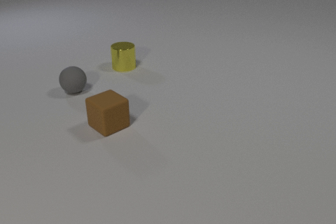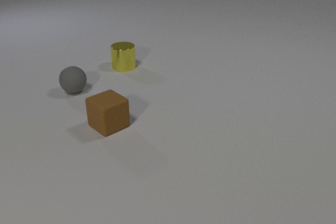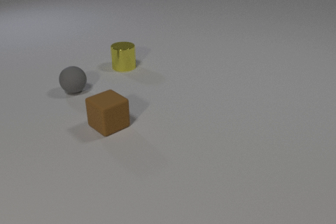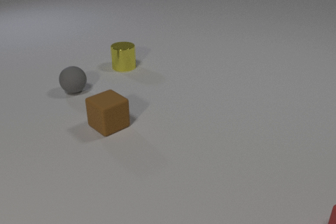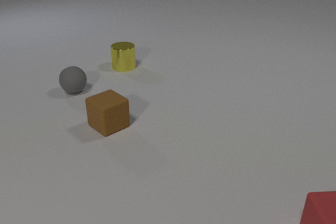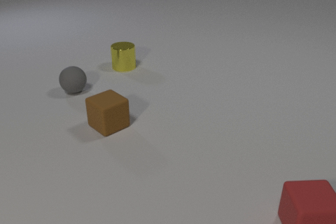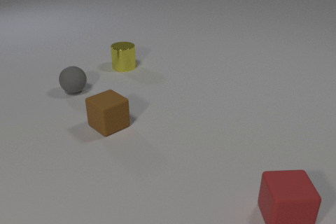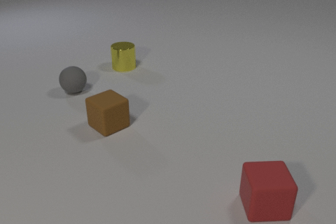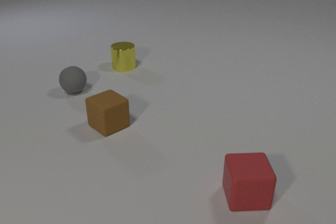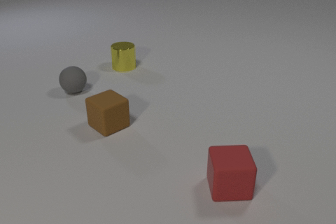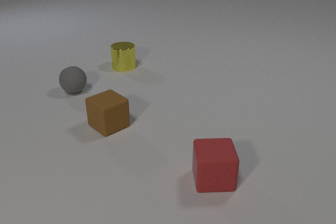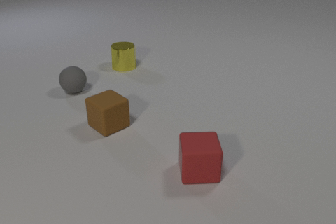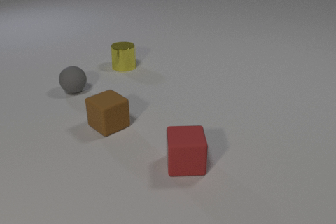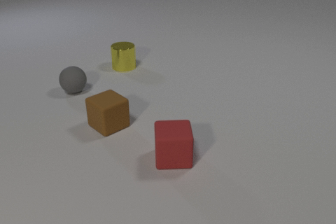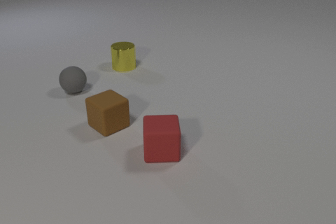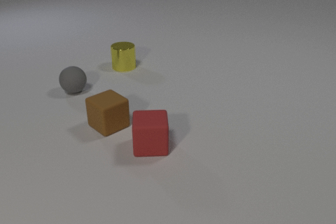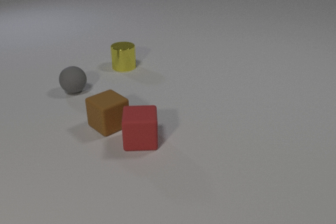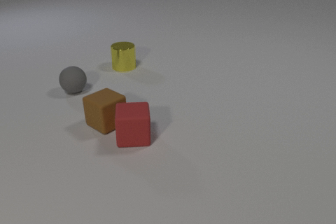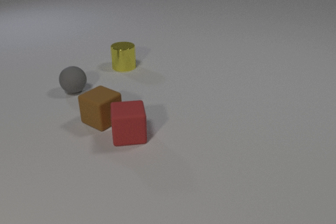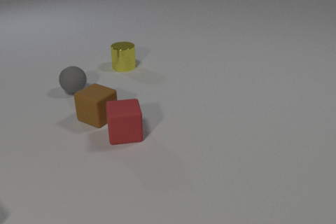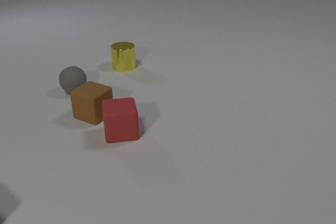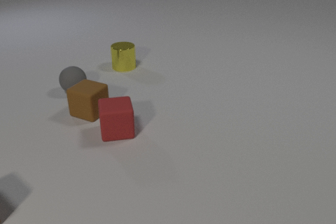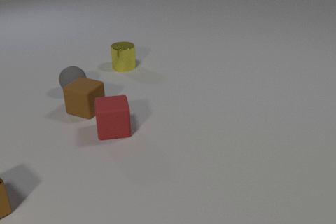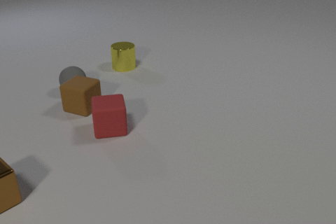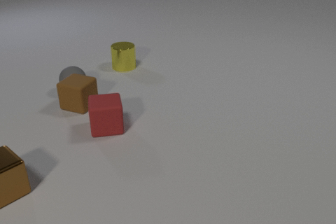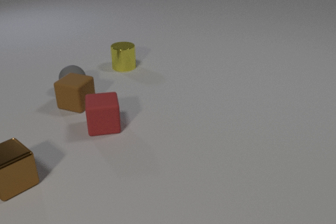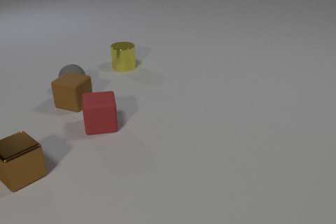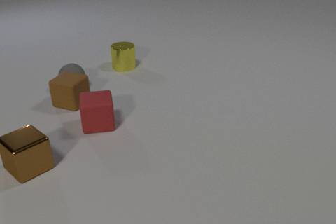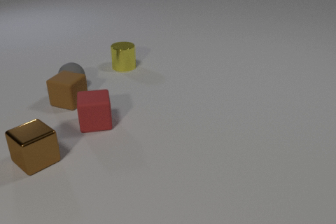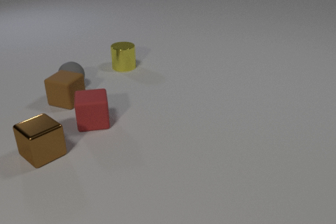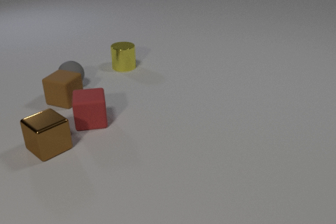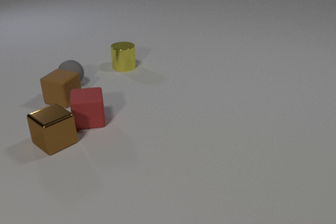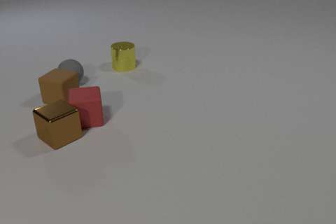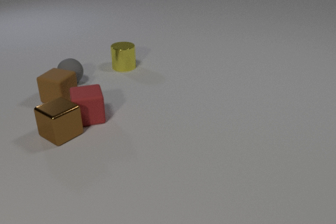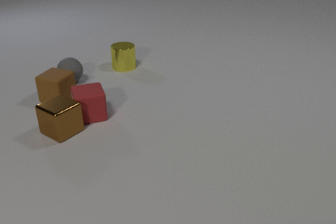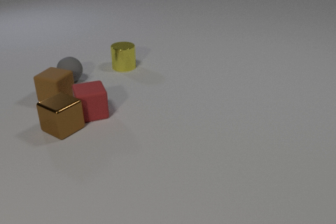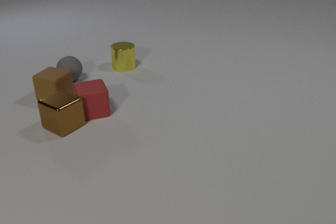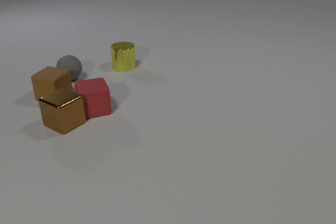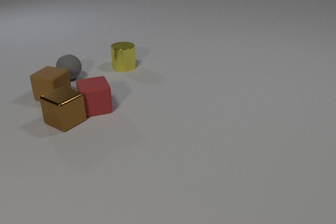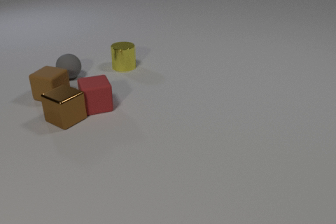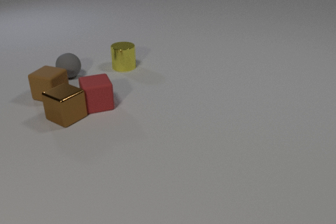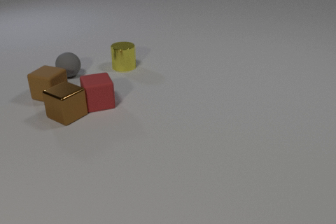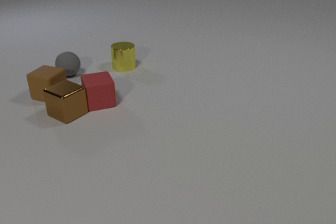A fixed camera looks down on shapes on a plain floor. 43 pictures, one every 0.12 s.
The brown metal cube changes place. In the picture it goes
away from the camera.
0.00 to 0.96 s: The red rubber cube comes in at the right edge, slides to the left.
0.96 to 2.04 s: The red rubber cube slides to the left and away from the camera. The red rubber cube and the brown rubber cube collide.
2.04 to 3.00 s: The red rubber cube slides to the left and away from the camera. The brown rubber cube slides away from the camera and to the left, spins so that its near face slides to the right, counterclockwise seen from above. The brown metal cube comes in at the left edge, slides away from the camera and to the right. The brown rubber cube and the gray rubber sphere collide.
3.00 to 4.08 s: The red rubber cube slides away from the camera and to the left. The brown rubber cube slides away from the camera and to the left. The brown metal cube slides away from the camera and to the right. The gray rubber sphere rolls away from the camera. The red rubber cube and the brown metal cube collide.
4.08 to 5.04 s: The red rubber cube slides away from the camera. The brown rubber cube slides away from the camera and to the left. The brown metal cube slides away from the camera. The gray rubber sphere rolls away from the camera.
How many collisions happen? 3.
What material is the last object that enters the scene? metal.
Are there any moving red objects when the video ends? yes.
